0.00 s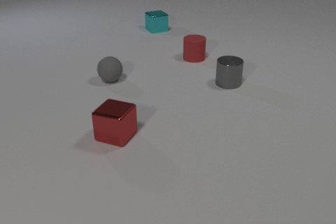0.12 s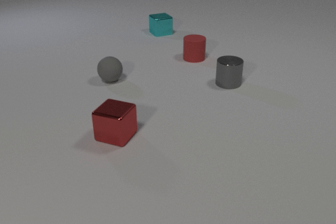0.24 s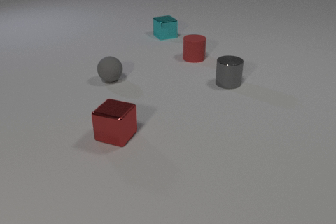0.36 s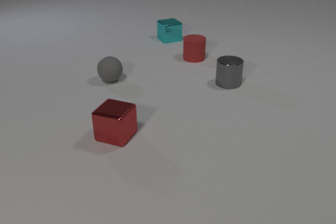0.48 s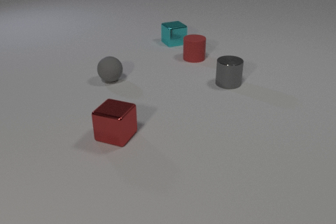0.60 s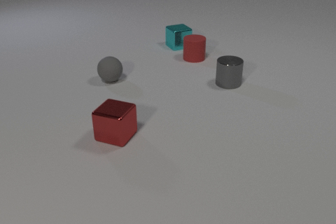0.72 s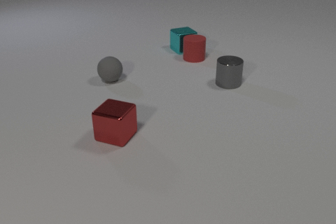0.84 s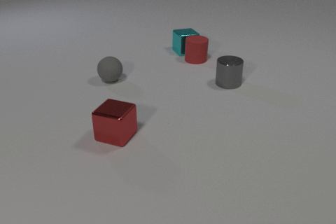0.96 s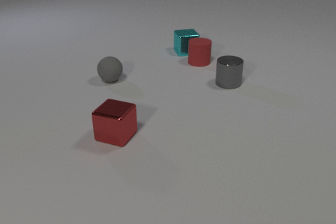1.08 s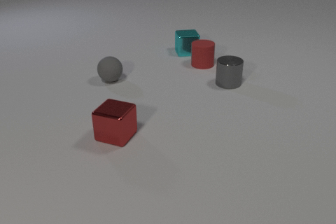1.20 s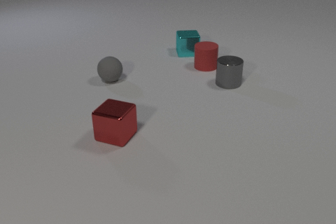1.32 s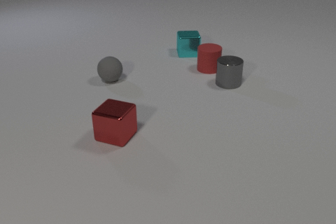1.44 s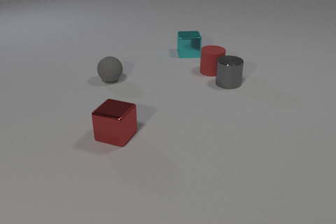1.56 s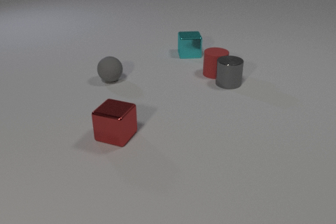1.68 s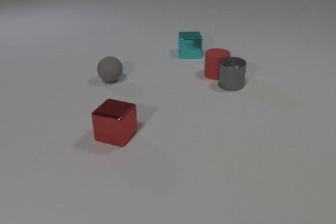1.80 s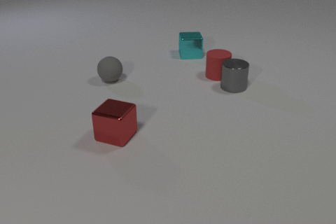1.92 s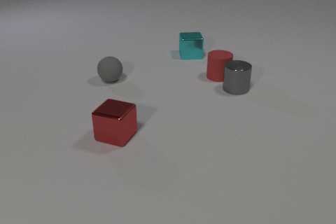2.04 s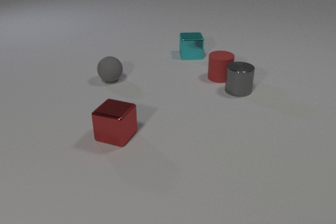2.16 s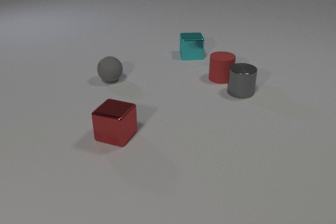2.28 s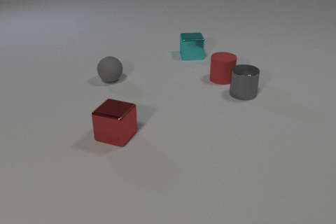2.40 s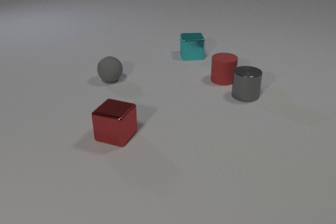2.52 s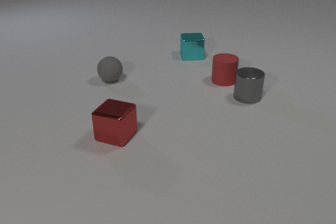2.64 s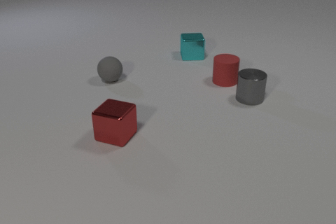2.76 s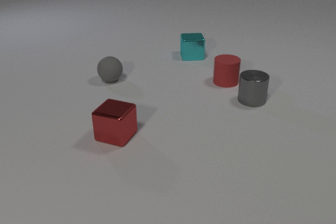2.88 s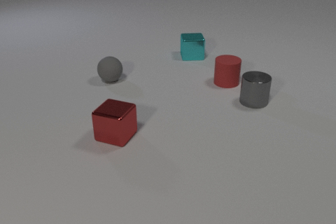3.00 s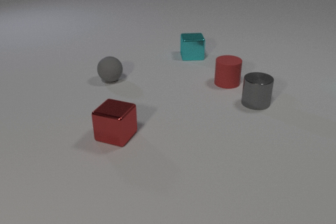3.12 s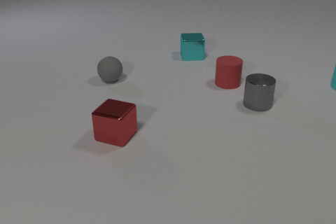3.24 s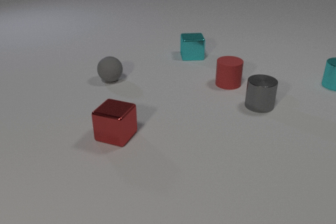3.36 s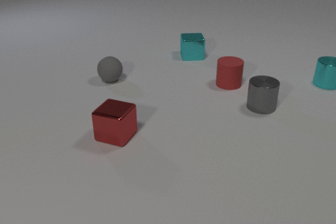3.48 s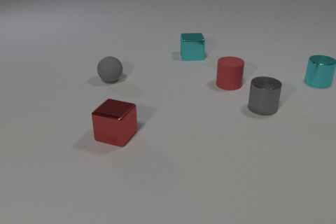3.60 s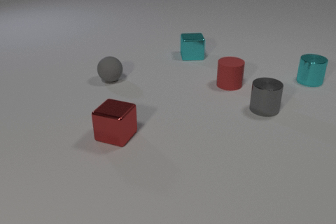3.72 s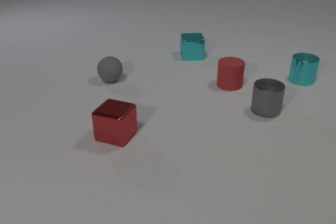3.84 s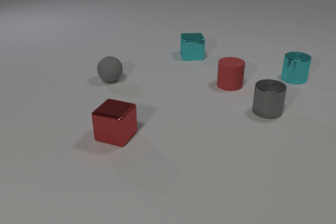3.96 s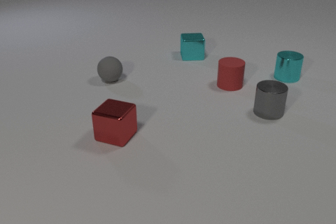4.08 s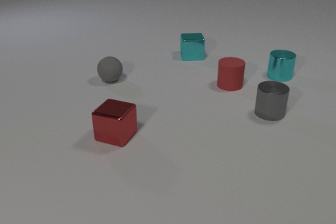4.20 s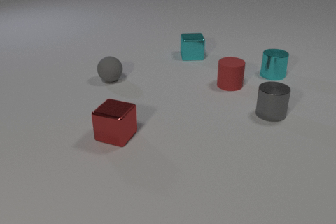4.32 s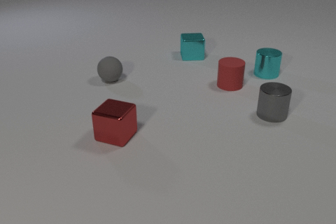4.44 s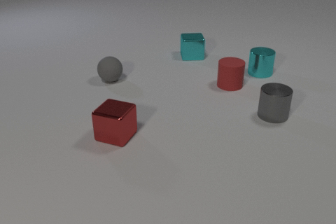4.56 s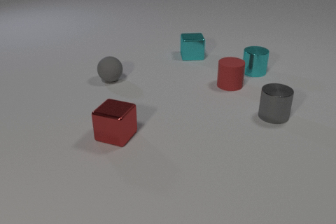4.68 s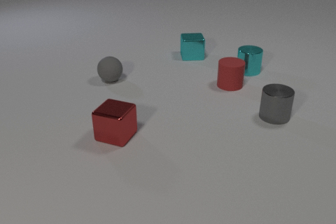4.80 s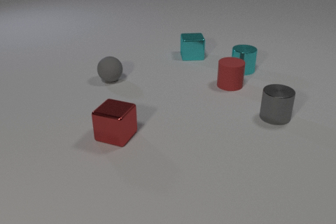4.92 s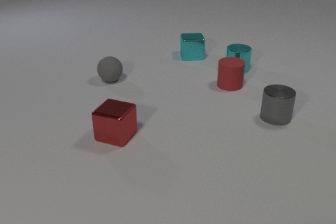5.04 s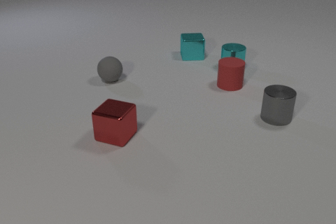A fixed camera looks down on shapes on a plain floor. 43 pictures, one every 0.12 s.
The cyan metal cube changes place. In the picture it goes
toward the camera.
The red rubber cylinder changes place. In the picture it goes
toward the camera.
0.00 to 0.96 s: The cyan metal cube slides toward the camera and to the right. The red rubber cylinder slides toward the camera and to the right. The cyan metal cube and the red rubber cylinder collide.
0.96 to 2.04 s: The cyan metal cube slides toward the camera and to the right. The red rubber cylinder slides toward the camera and to the right. The gray metal cylinder slides toward the camera and to the right. The red rubber cylinder and the gray metal cylinder collide.
2.04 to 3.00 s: The red rubber cylinder slides toward the camera and to the right. The gray metal cylinder slides toward the camera and to the right.
3.00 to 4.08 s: The cyan metal cylinder comes in at the right edge, slides to the left. The gray metal cylinder slides toward the camera and to the right.
4.08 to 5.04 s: The cyan metal cylinder slides to the left. The gray metal cylinder slides toward the camera and to the right.
What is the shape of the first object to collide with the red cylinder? cube.
What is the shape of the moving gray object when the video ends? cylinder.
Are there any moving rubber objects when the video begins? no.
